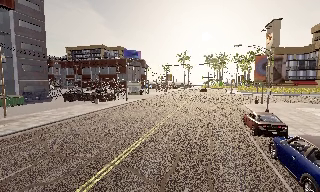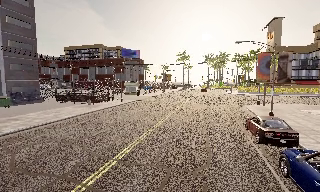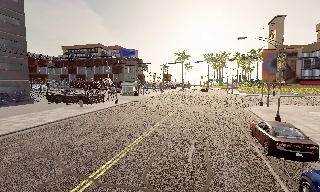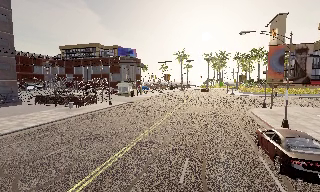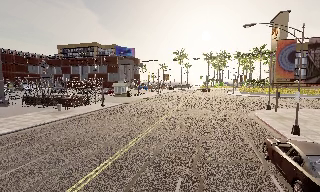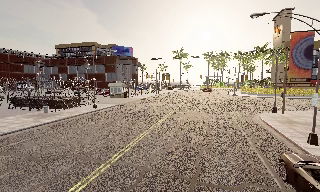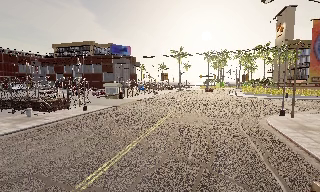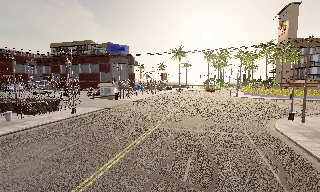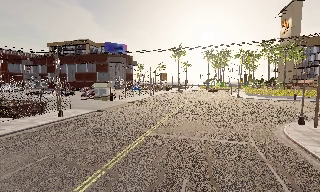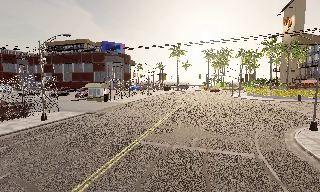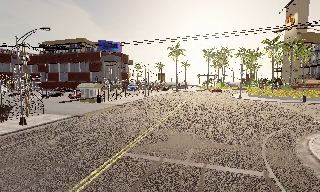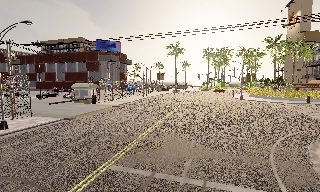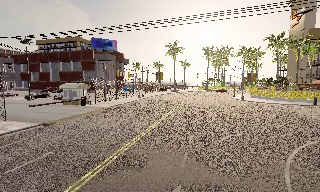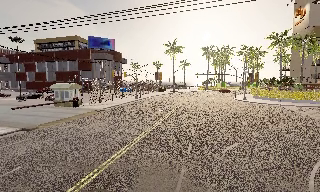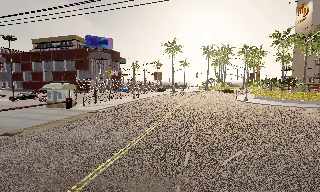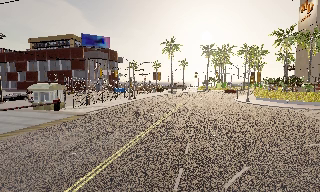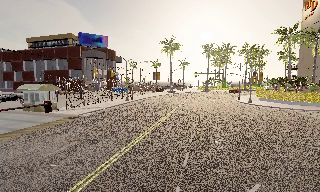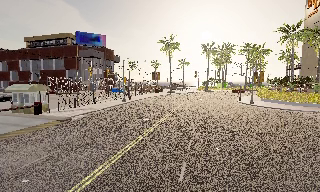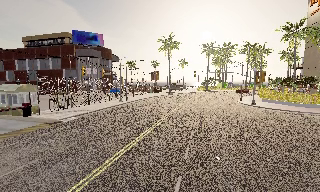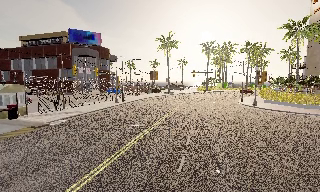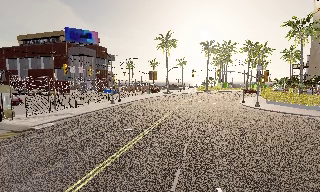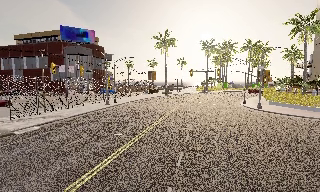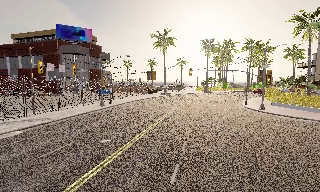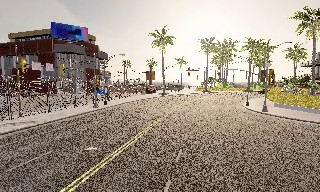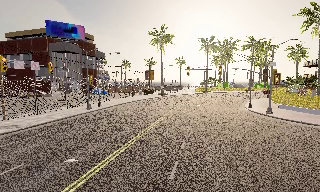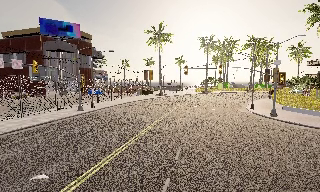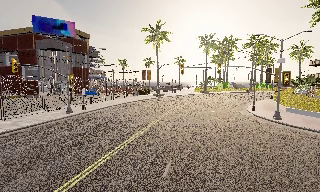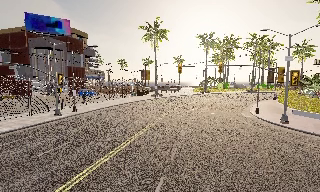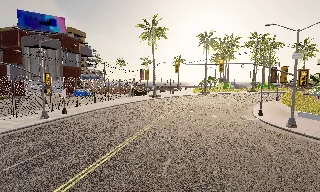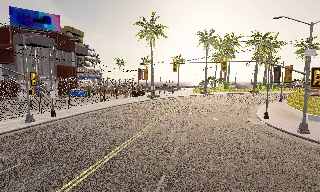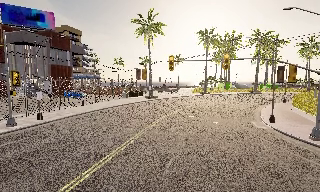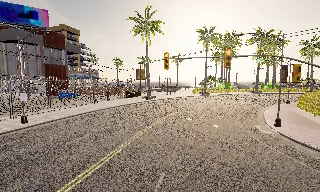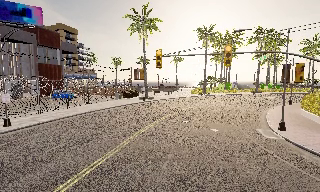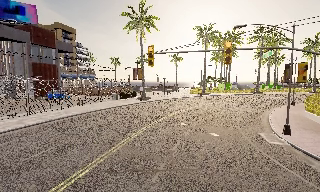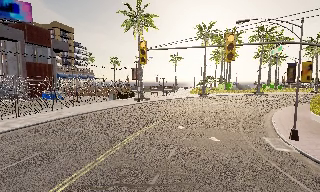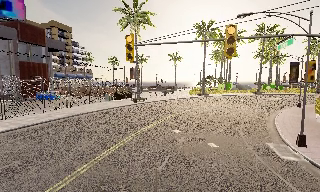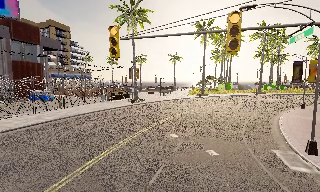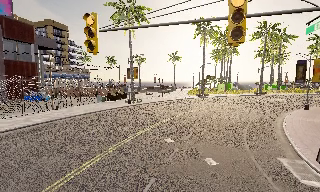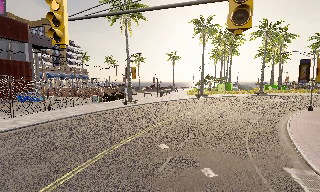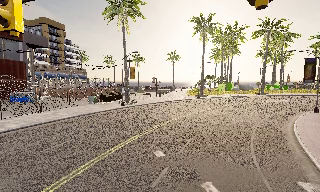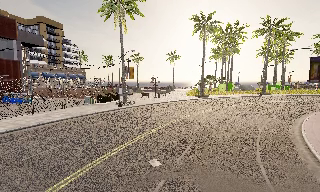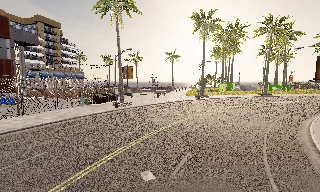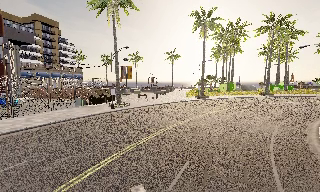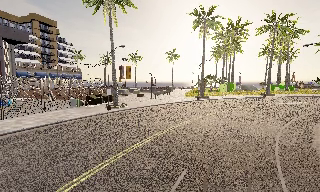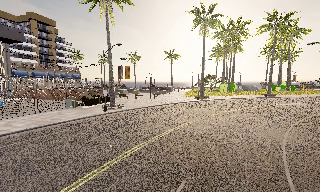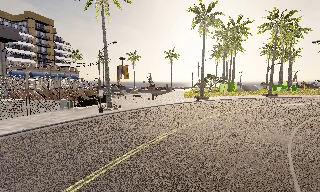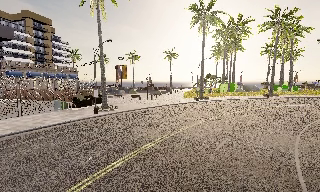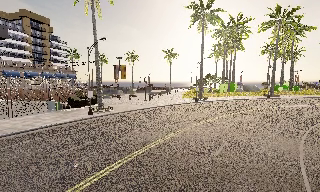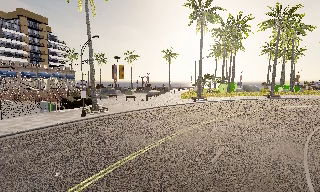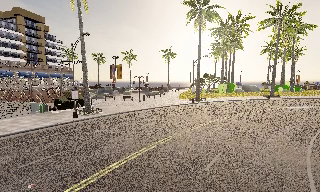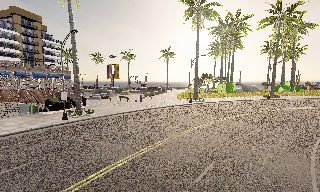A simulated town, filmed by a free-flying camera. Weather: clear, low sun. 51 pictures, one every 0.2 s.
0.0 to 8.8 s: The camera travels forward, about 60 m, so what stands in front looms larger. It loses speed.
8.8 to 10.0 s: The camera travels forward and to its right, about 5 m, so what stands in front looms larger.
The film runs forward here.
